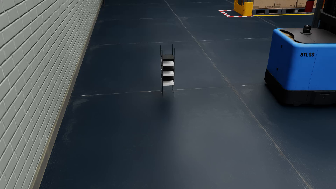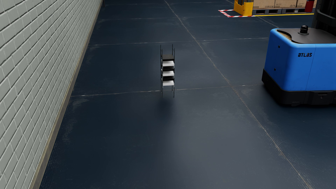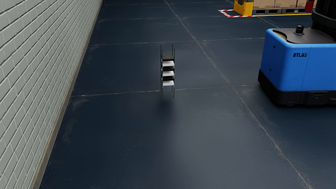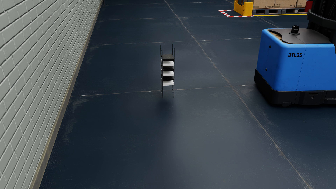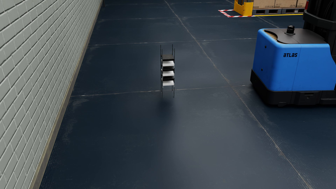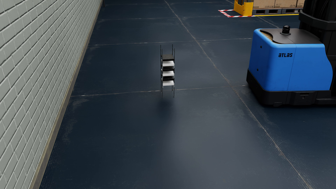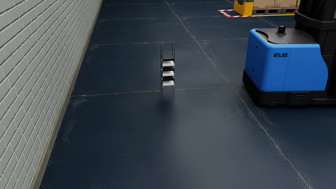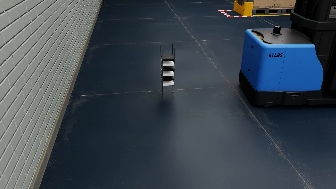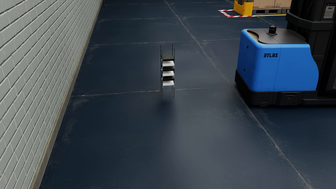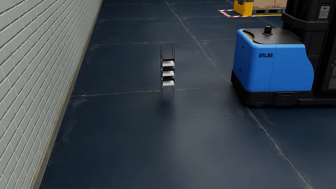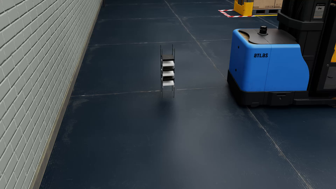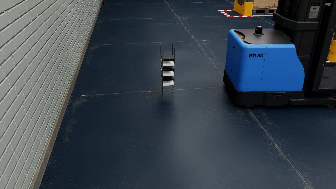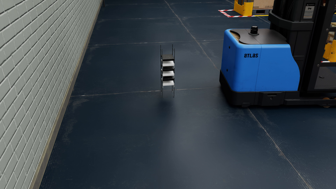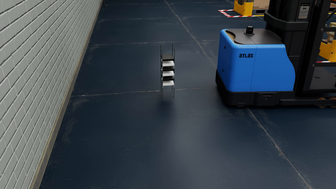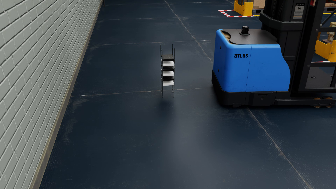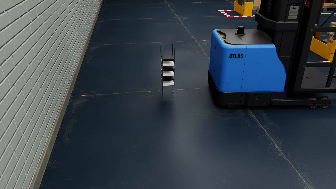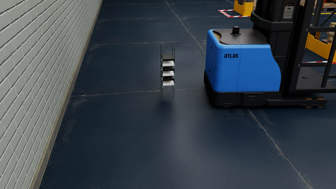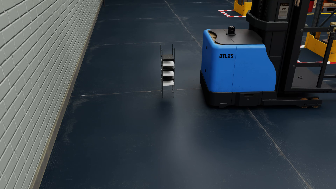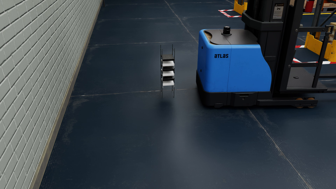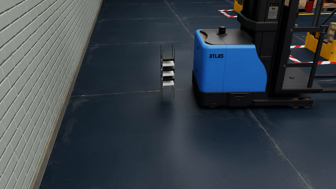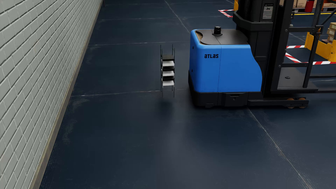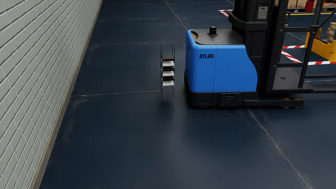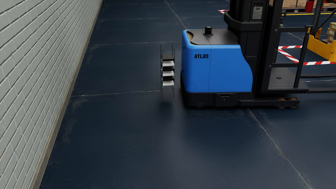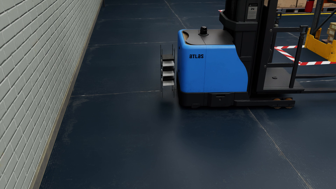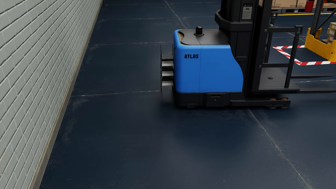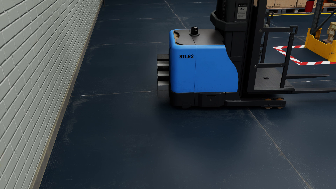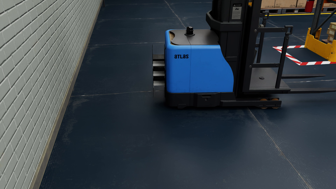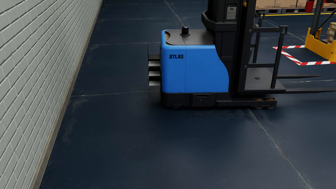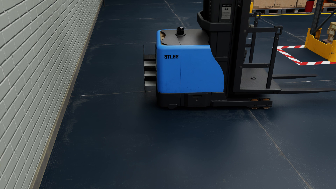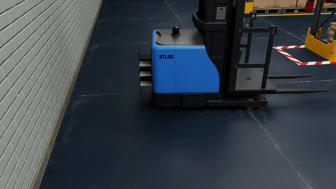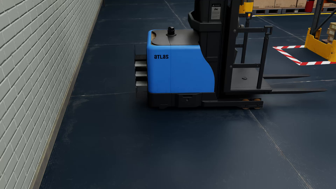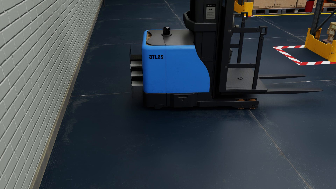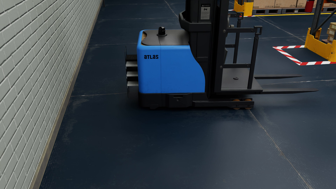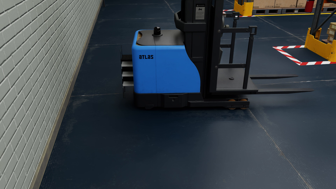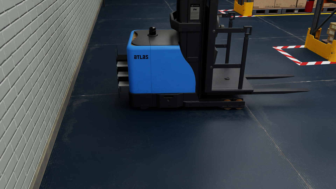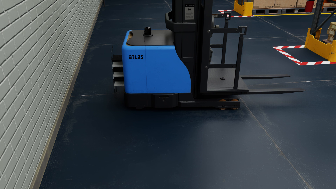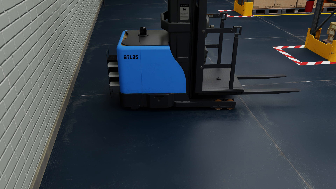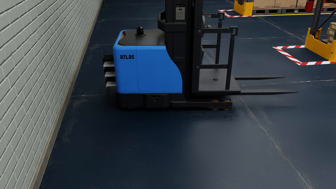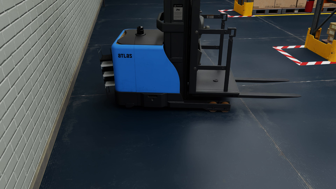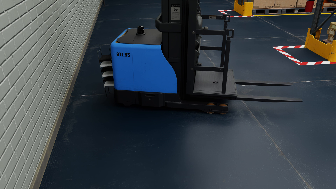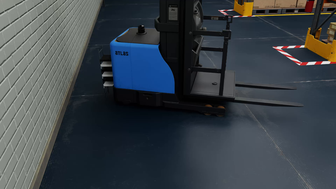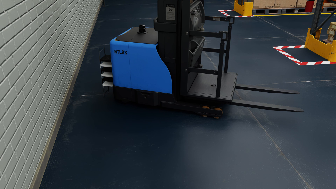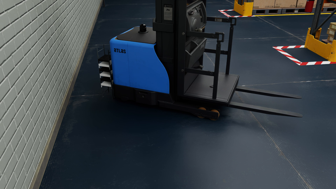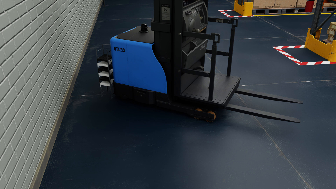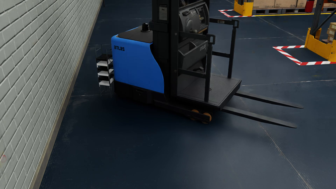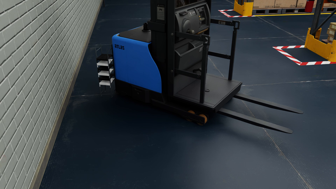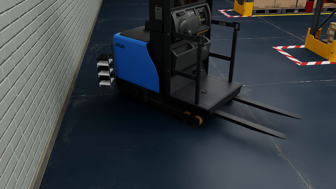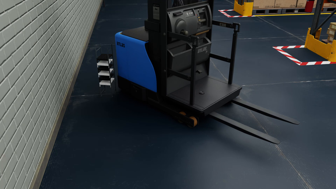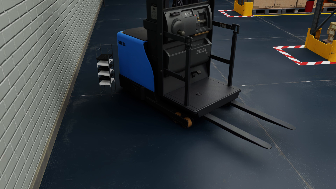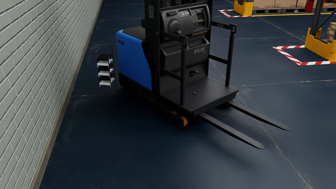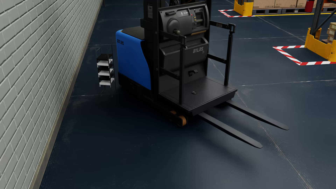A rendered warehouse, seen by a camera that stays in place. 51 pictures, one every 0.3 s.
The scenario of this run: A forklift runs into an object in its way.
